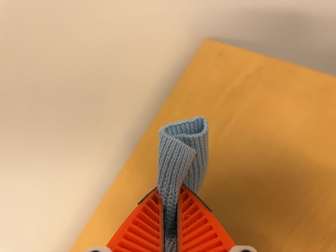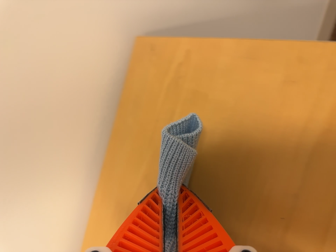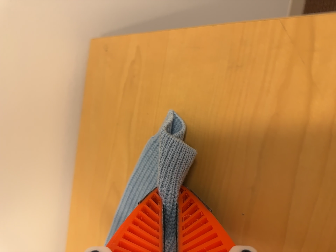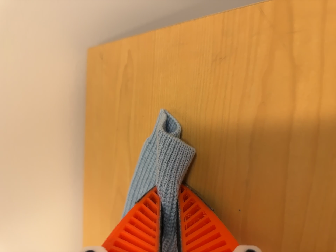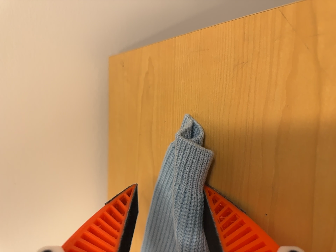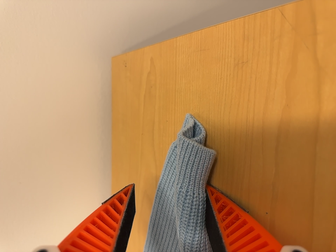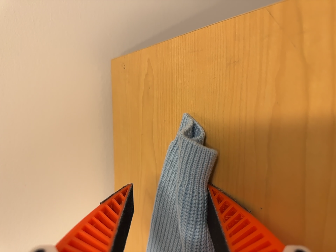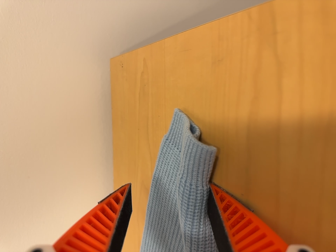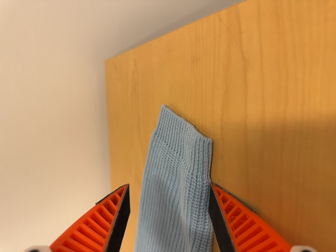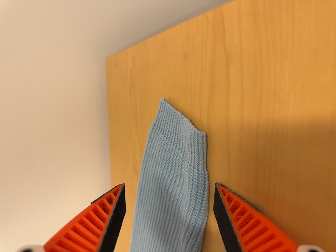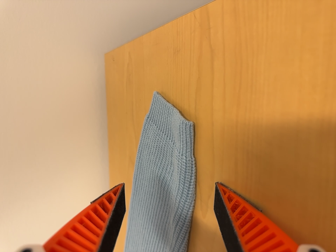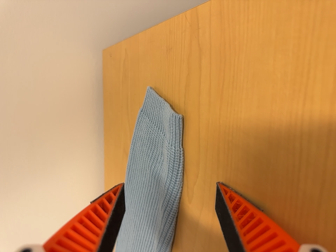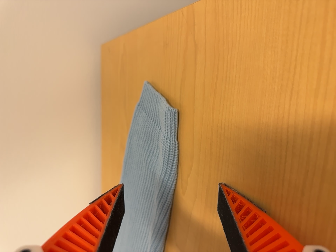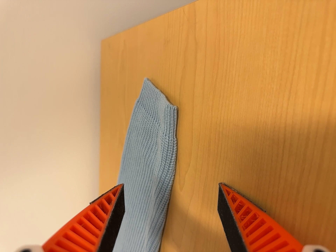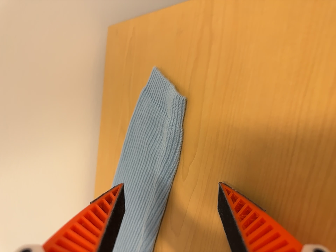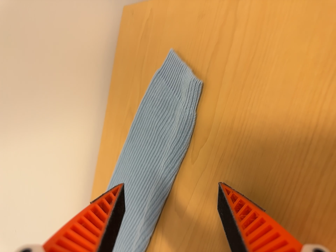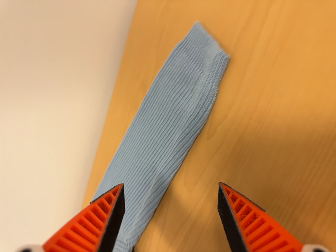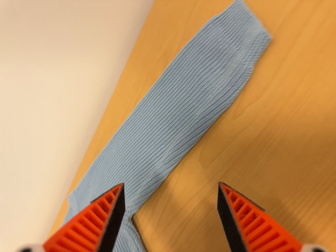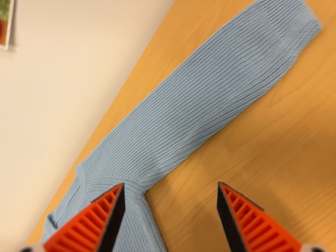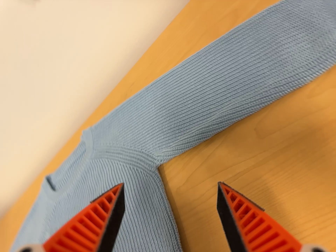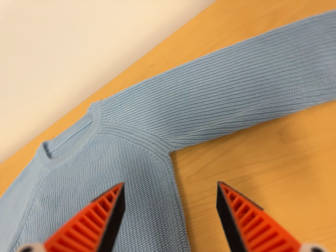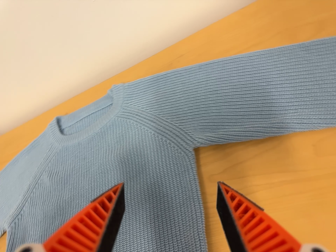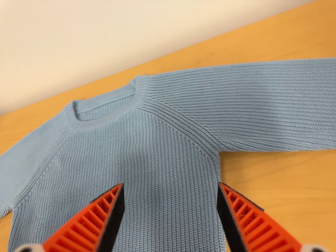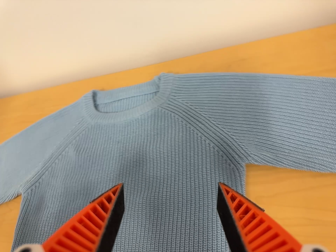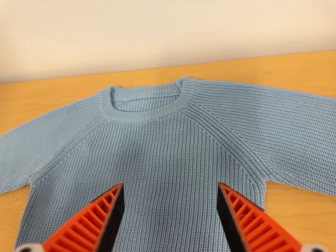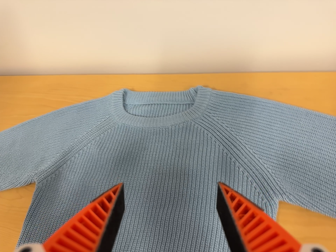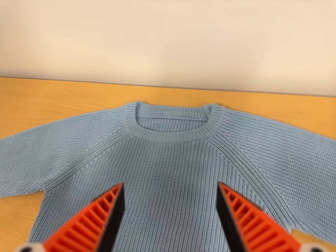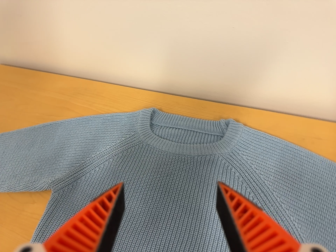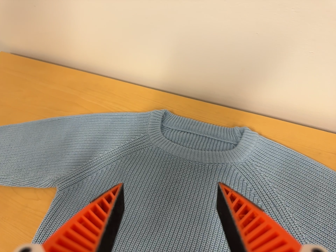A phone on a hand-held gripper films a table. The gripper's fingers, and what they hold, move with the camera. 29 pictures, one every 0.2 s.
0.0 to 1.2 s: The camera pans to its left by about 10 degrees. It travels to its right, about 14 cm. It rolls about its line of sight by about 35 degrees, and the scene rotates counterclockwise.
1.2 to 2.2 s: The camera travels backward and to its right, about 12 cm, so what stands in front gets smaller.
2.2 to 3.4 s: The camera travels to its left and toward the bottom of its view, about 10 cm. Its aim tips toward the bottom of its view by about 10 degrees, and the scene shifts upward. It rolls about its line of sight by about 25 degrees, and the scene rotates clockwise.
3.4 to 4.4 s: The camera travels to its left, about 20 cm, so close, fixed things drift to the right. Its aim tips toward the bottom of its view by about 15 degrees, and the scene shifts upward. It rolls about its line of sight by about 45 degrees, and the scene rotates clockwise.
4.4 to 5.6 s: The camera travels to its left and toward the top of its view, about 20 cm, so close, fixed things drift to the right. It rolls about its line of sight by about 30 degrees, and the scene rotates clockwise.
The film runs backward here.
